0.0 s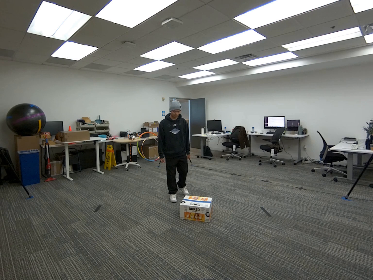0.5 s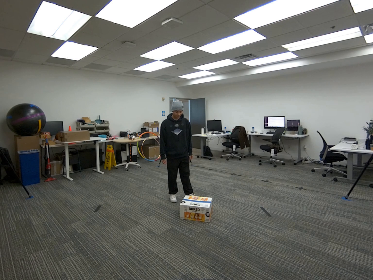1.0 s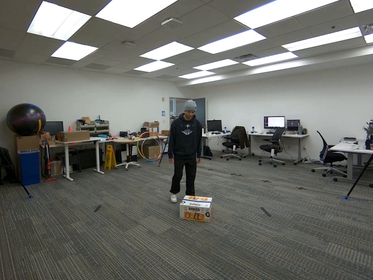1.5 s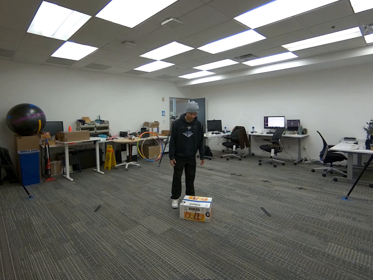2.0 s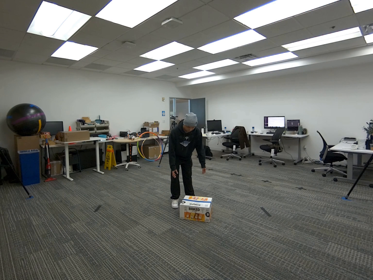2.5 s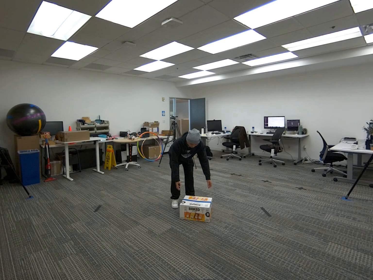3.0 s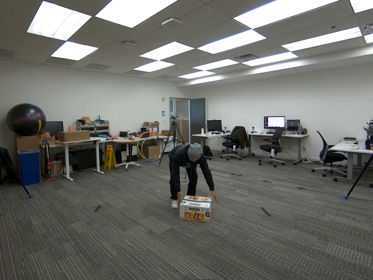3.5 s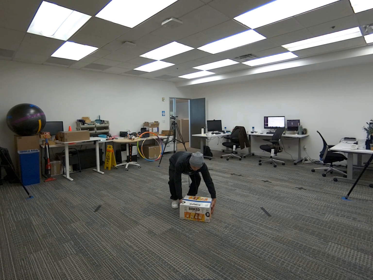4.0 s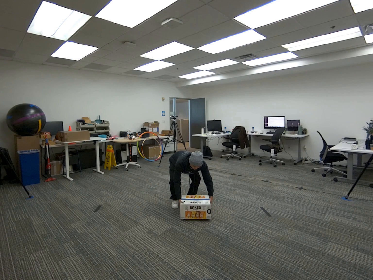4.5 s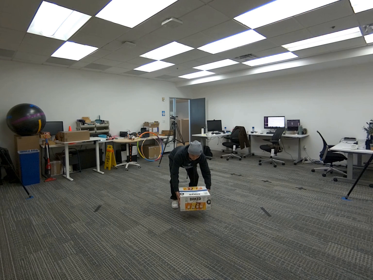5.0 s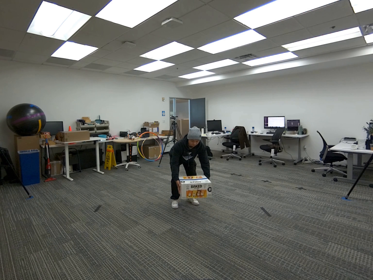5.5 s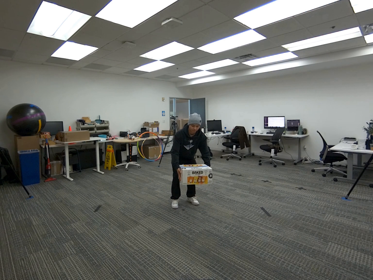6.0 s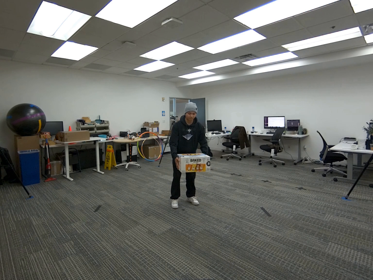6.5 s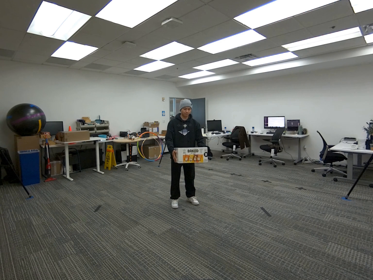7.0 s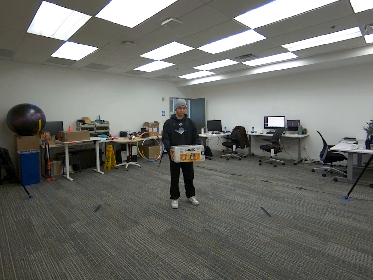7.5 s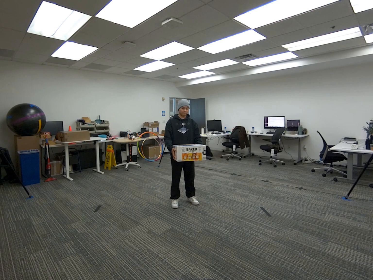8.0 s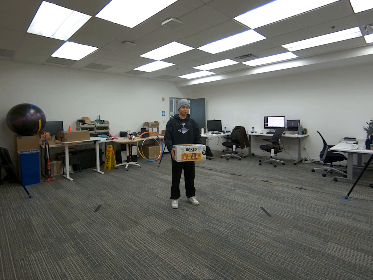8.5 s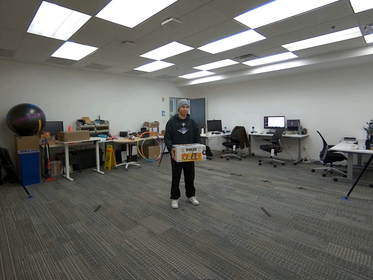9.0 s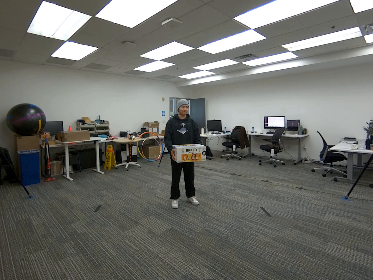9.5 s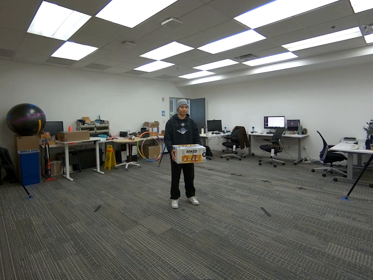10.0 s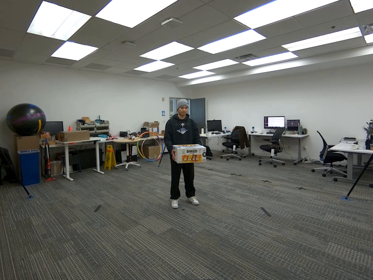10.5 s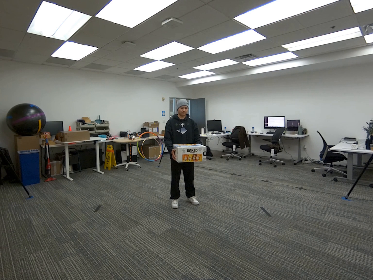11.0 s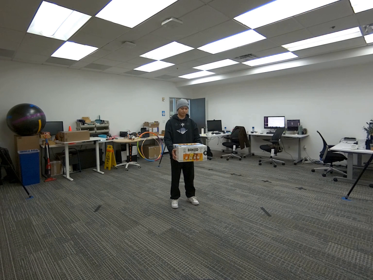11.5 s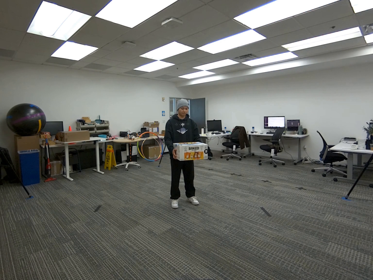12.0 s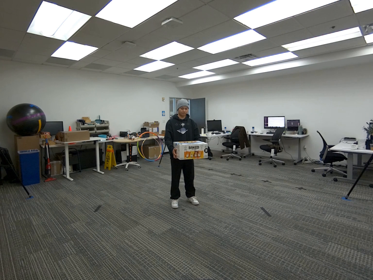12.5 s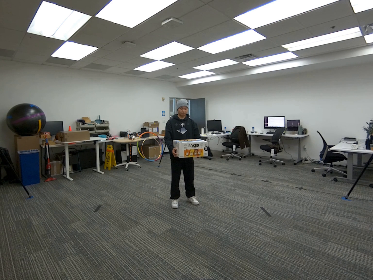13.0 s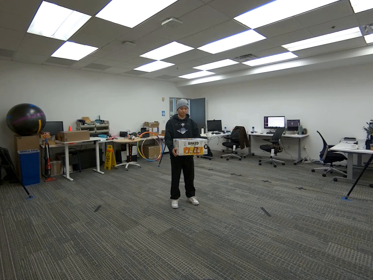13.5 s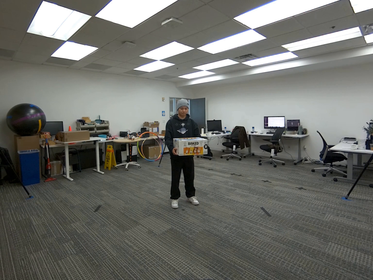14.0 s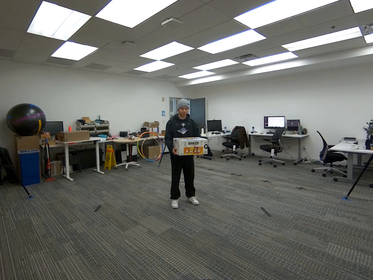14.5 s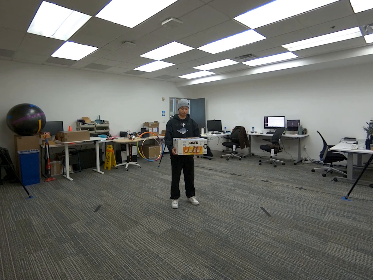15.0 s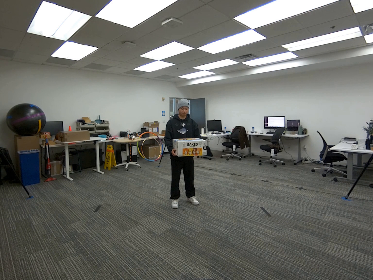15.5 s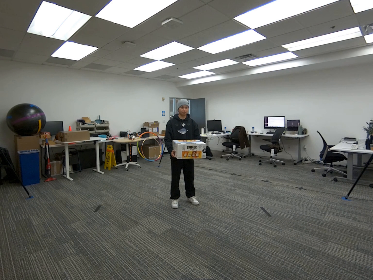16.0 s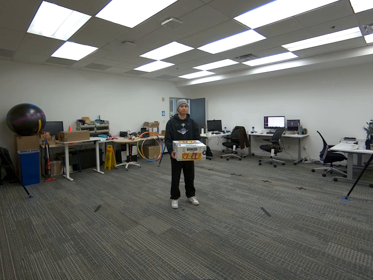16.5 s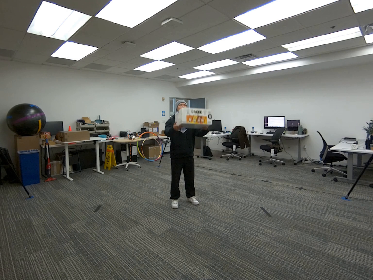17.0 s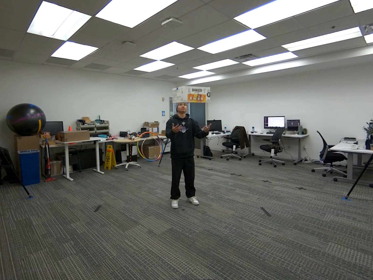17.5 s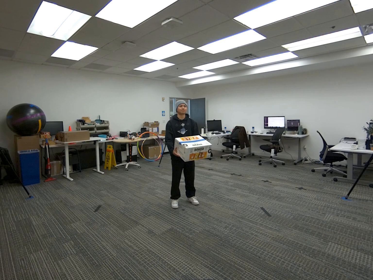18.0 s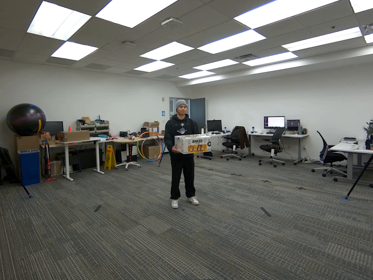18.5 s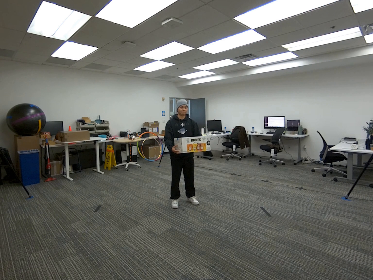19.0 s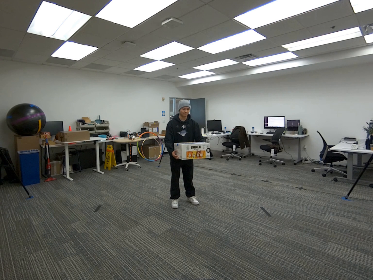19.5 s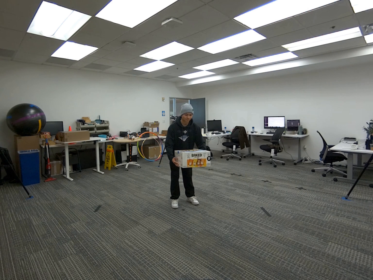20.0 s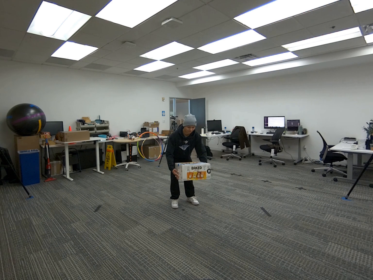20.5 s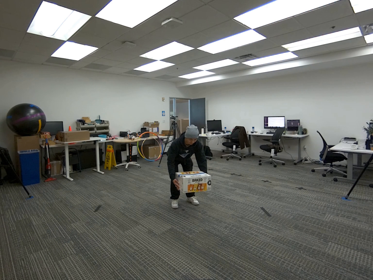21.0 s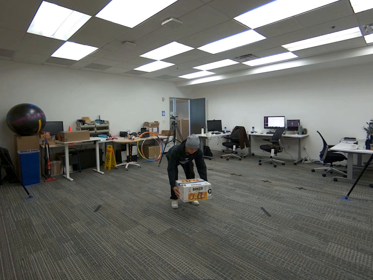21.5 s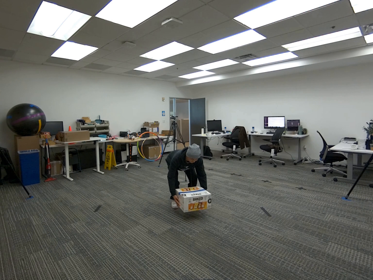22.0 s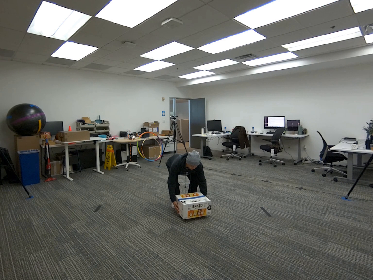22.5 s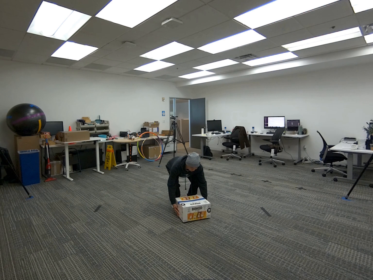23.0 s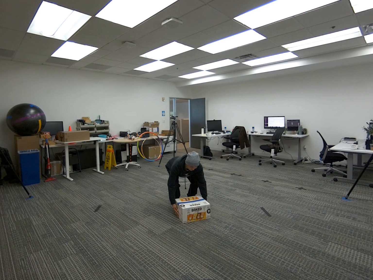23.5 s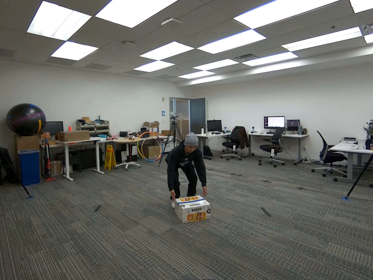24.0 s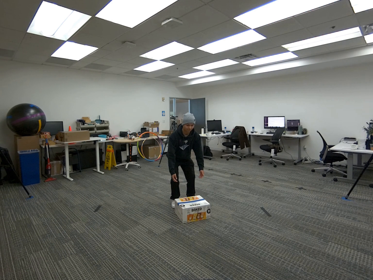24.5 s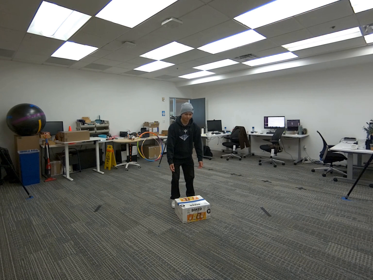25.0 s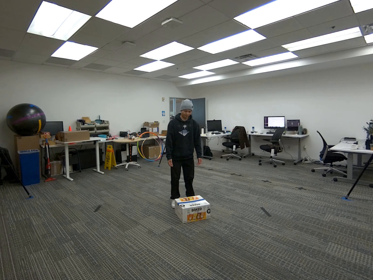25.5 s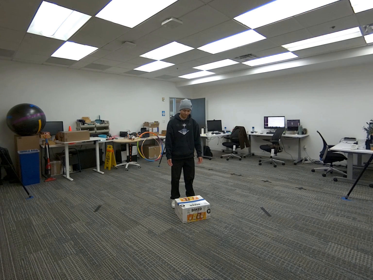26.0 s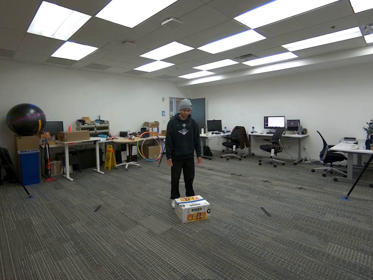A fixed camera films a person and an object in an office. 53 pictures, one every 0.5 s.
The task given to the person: Walk to the snack box and pick the box up and toss it up and catch the box and place the box back to the ground.
